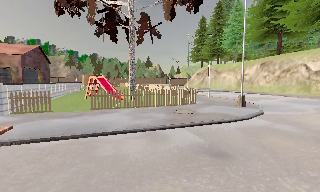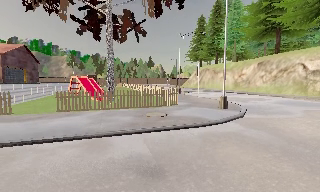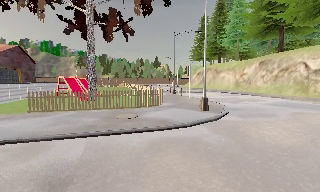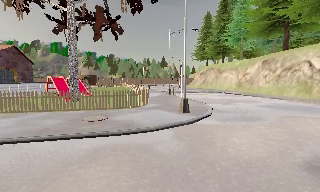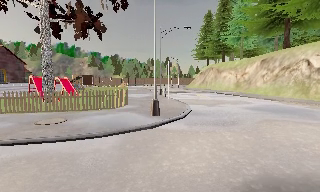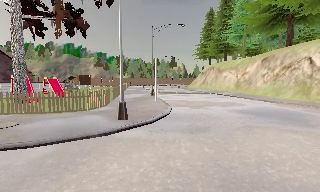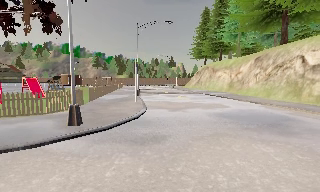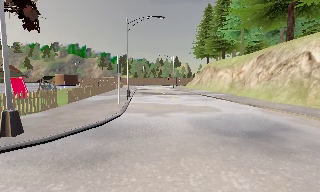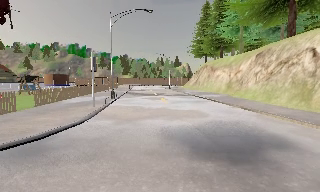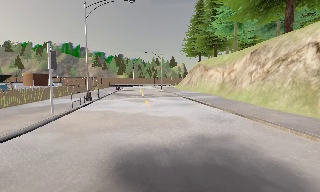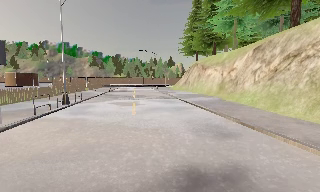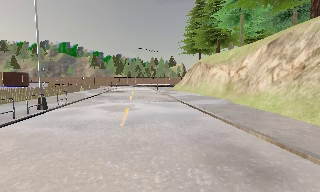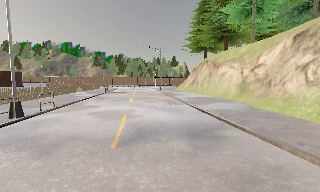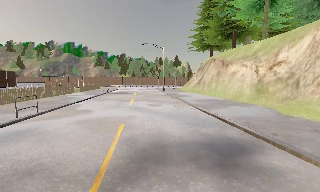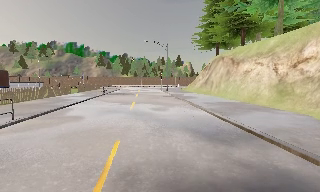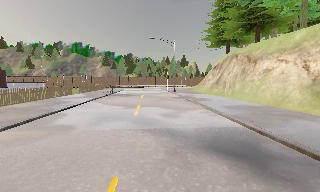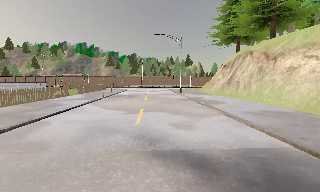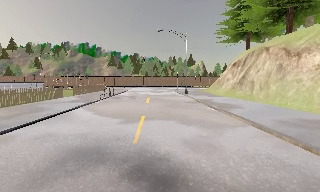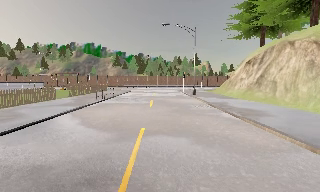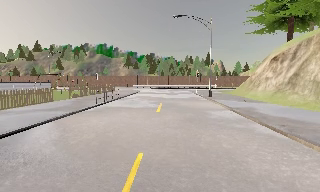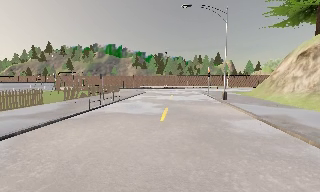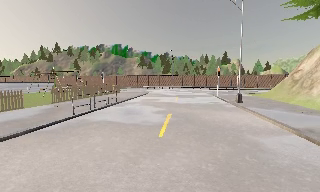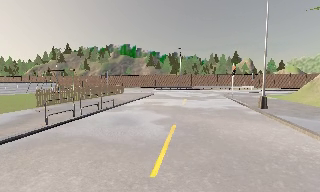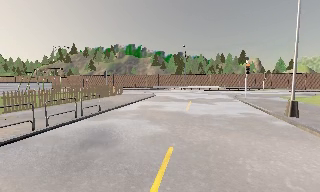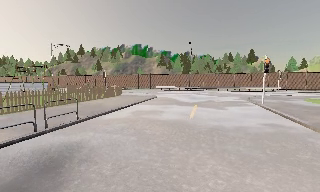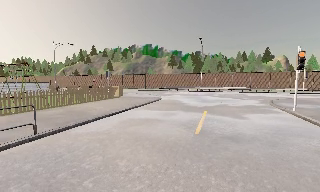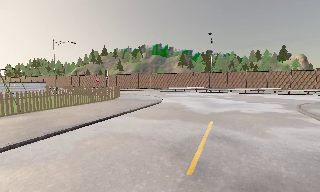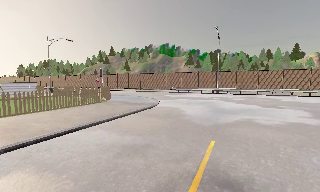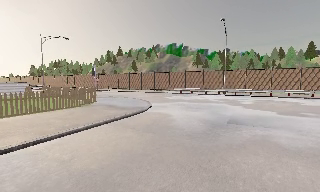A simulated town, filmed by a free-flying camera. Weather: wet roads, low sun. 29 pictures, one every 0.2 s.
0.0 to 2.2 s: The camera pans to its left, which is counterclockwise from overhead, by about 10 degrees. It travels to its right and forward, about 18 m, so close, fixed things drift to the left.
2.2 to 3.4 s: The camera travels forward, about 11 m, so what stands in front looms larger.
3.4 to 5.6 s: The camera pans to its left, which is counterclockwise from overhead, by about 30 degrees. It travels forward, about 20 m.
The film runs forward here.
